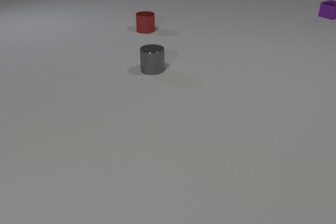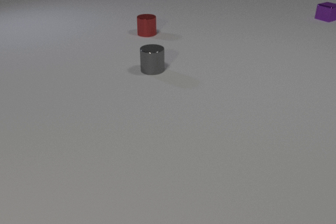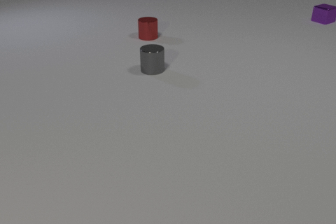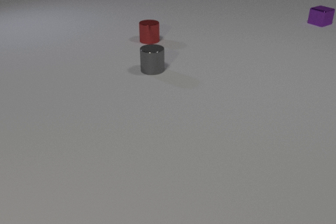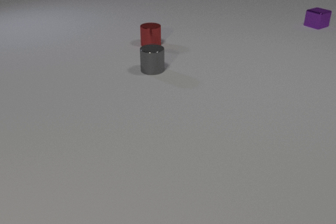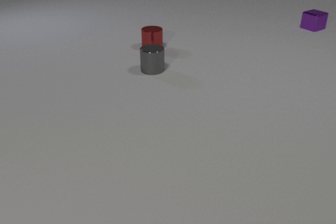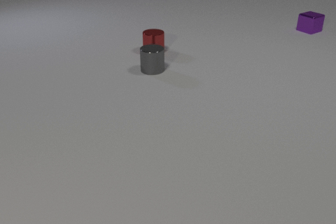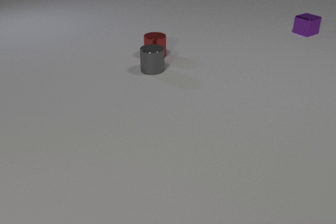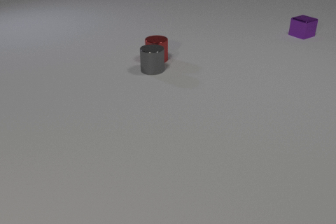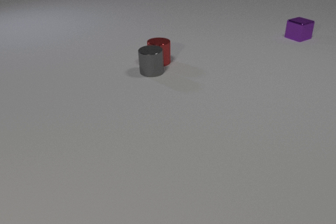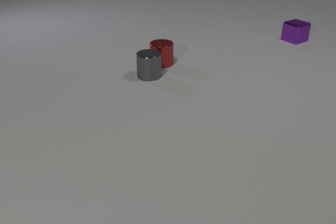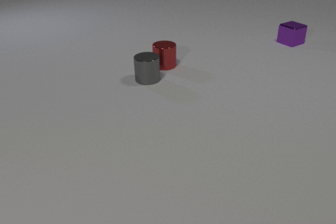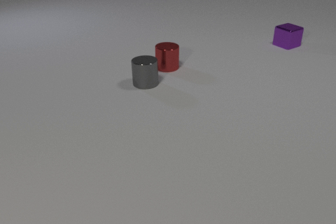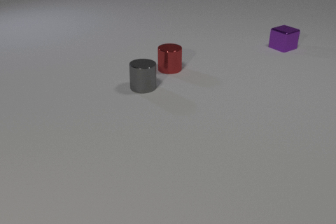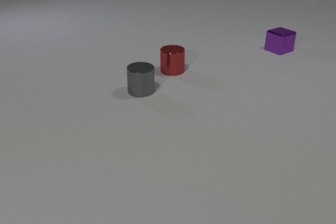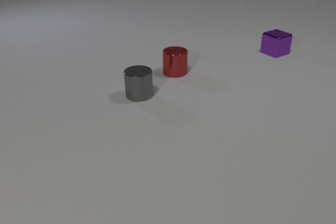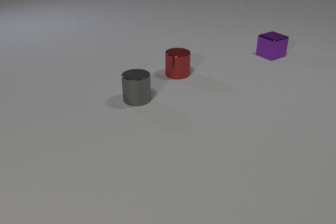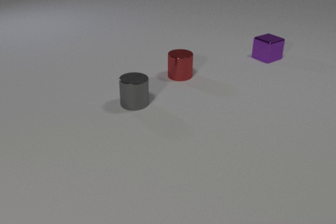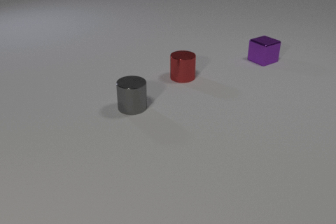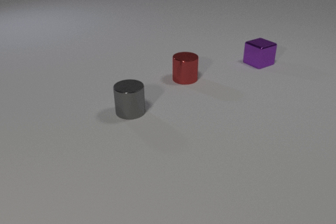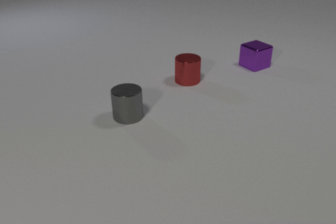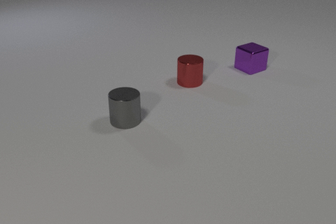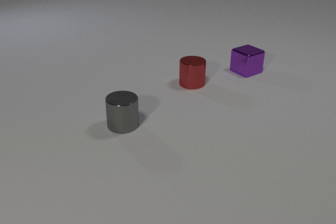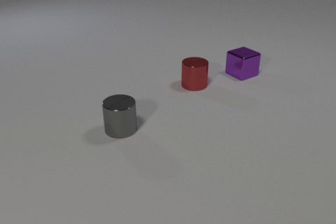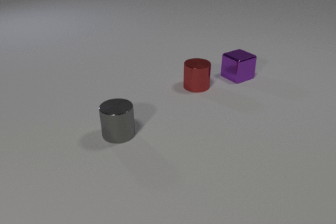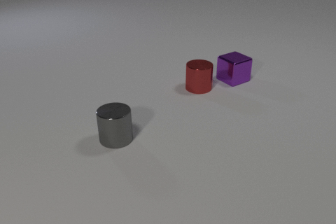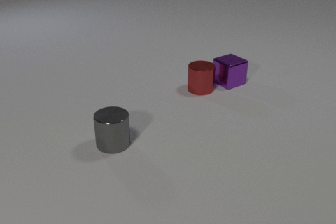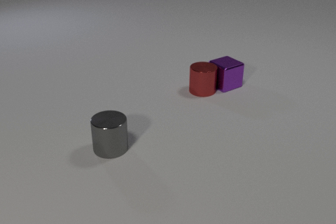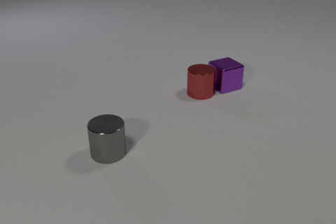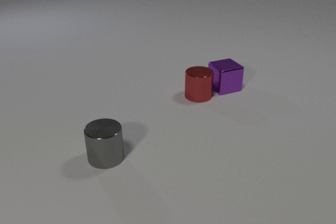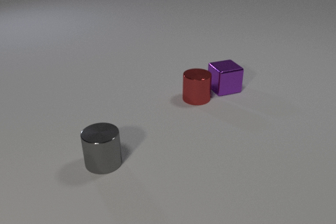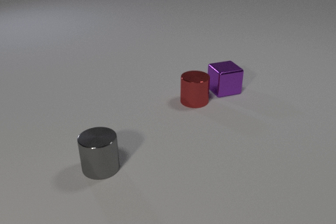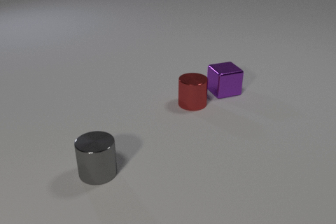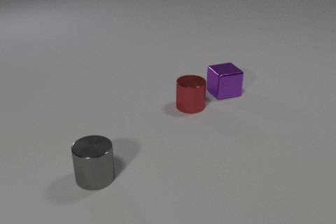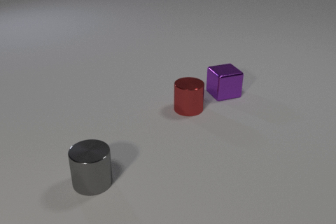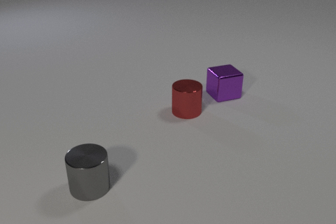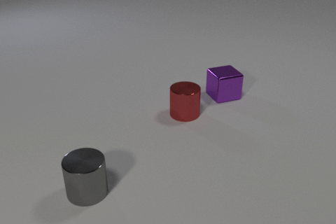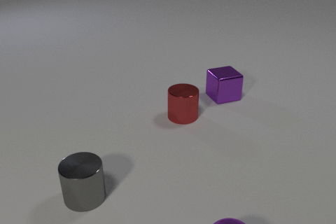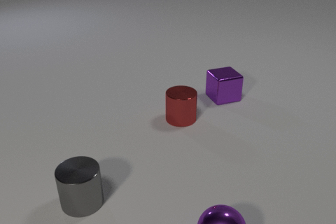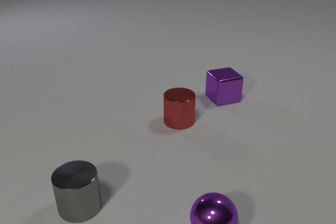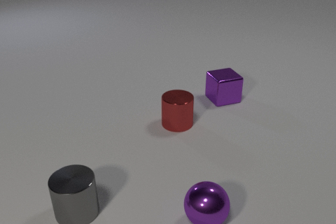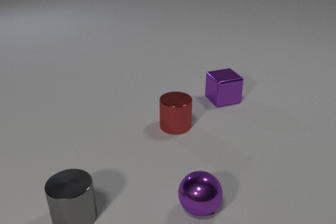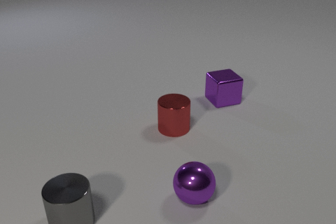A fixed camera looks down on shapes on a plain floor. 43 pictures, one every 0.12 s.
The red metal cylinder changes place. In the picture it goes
toward the camera.
The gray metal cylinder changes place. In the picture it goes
toward the camera.
0.00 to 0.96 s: The red metal cylinder slides toward the camera. The purple metal cube slides toward the camera.
0.96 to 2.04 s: The red metal cylinder slides toward the camera and to the right. The gray metal cylinder slides toward the camera. The purple metal cube slides toward the camera and to the left. The red metal cylinder and the gray metal cylinder collide.
2.04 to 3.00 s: The red metal cylinder slides toward the camera and to the right. The gray metal cylinder slides toward the camera. The purple metal cube slides toward the camera and to the left.
3.00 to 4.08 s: The red metal cylinder slides toward the camera. The gray metal cylinder slides toward the camera. The purple metal cube slides toward the camera. The red metal cylinder and the purple metal cube collide.
4.08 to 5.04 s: The red metal cylinder slides toward the camera. The gray metal cylinder slides toward the camera and to the left. The purple metal cube slides toward the camera. The purple metal sphere comes in at the bottom edge, rolls away from the camera and to the left.
What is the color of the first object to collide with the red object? gray.
How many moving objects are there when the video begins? 2.
How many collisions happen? 2.
